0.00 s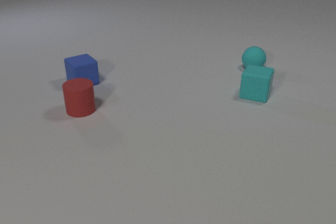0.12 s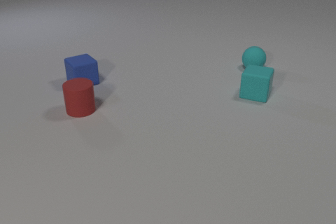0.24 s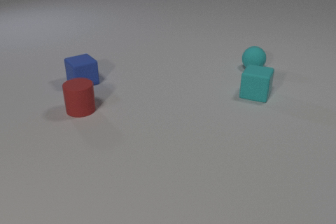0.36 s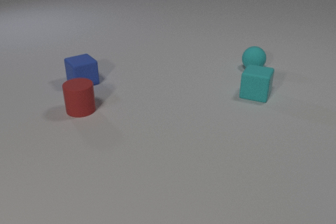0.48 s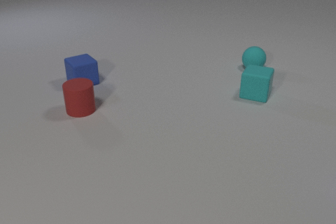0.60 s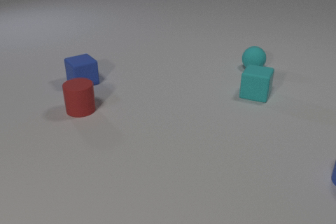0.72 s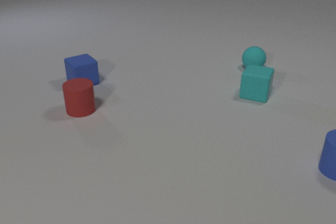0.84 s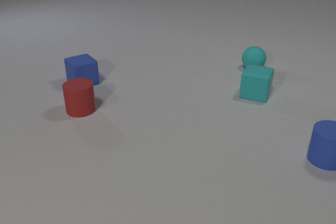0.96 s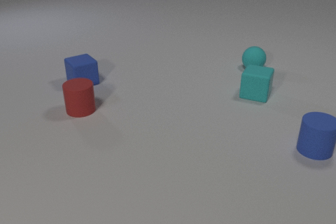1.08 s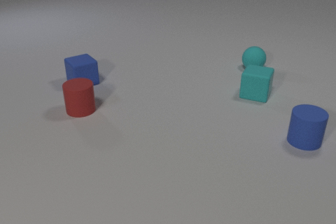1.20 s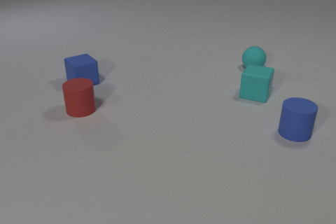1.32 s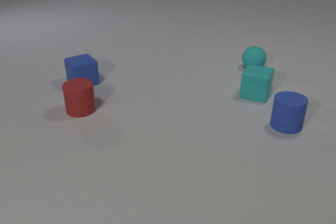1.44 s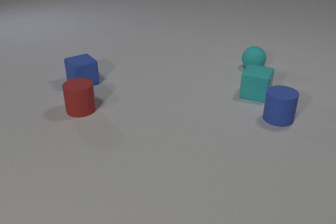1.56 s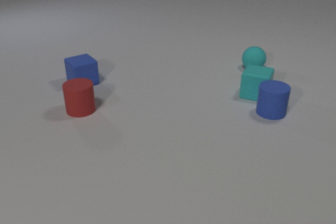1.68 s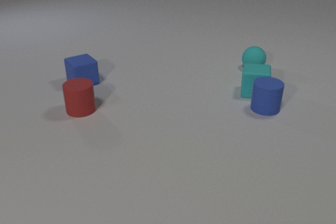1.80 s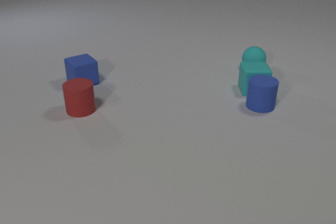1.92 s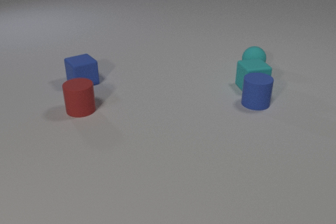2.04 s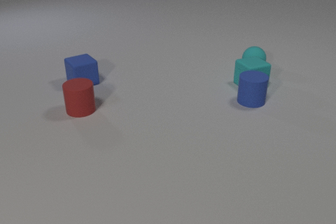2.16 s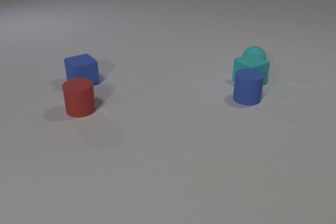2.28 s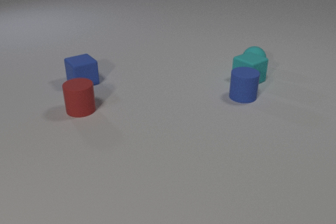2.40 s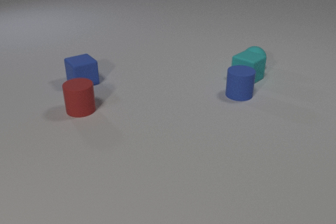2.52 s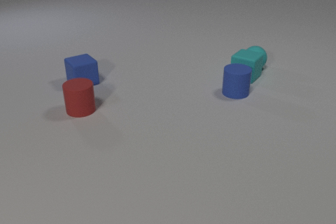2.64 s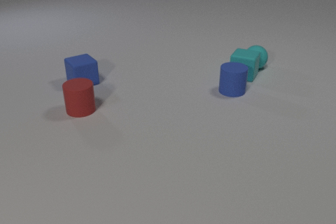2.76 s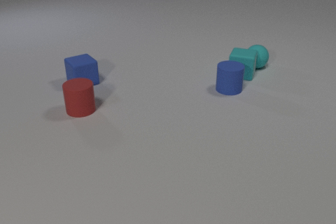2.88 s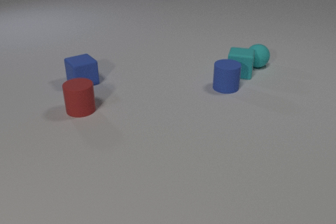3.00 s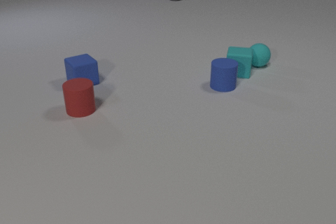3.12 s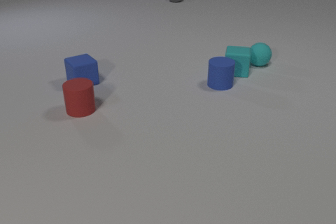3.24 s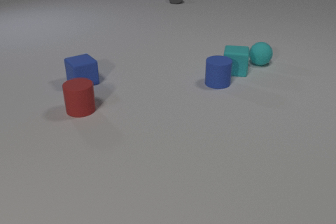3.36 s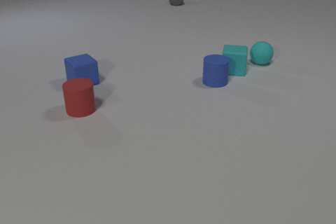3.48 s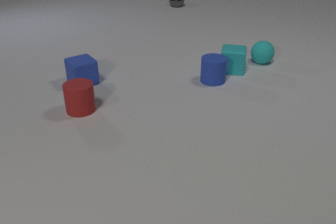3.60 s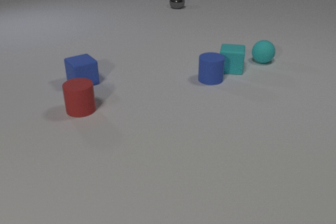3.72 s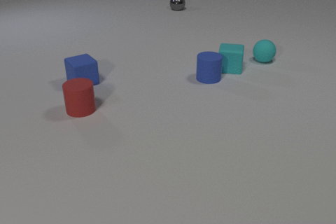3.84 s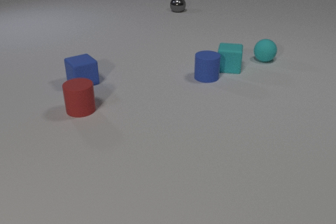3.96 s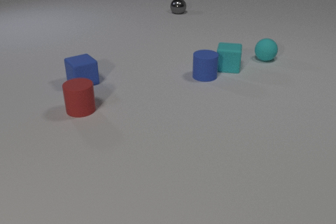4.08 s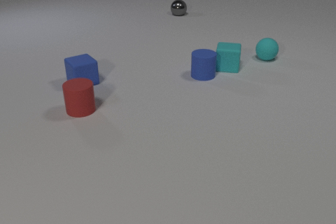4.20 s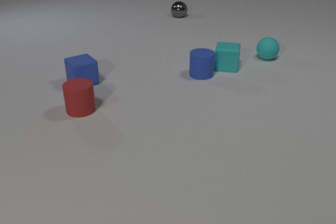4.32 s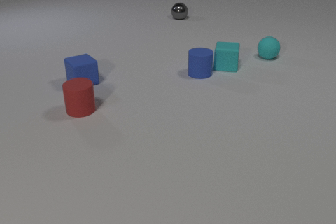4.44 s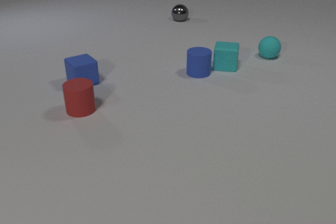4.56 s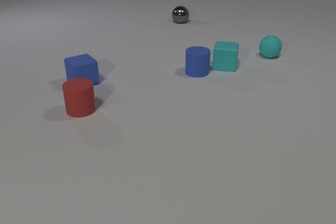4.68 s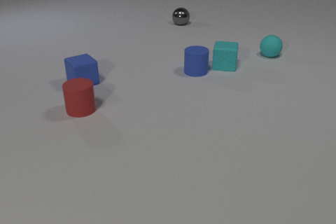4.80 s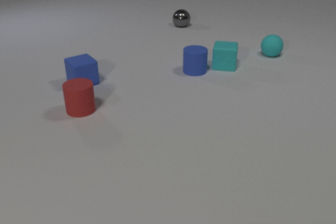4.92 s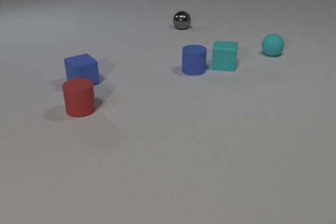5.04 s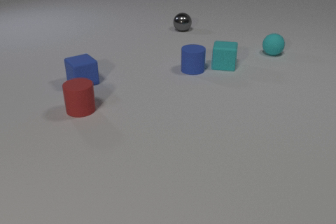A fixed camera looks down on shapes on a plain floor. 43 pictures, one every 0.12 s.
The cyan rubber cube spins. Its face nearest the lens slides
to the right.
The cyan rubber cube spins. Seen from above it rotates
counterclockwise.
0.00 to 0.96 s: The blue rubber cylinder comes in at the right edge, slides away from the camera and to the left.
0.96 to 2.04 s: The blue rubber cylinder slides away from the camera and to the left. The cyan rubber cube slides away from the camera, spins counterclockwise seen from above by about 45 degrees, its near face sliding to the right. The blue rubber cylinder and the cyan rubber cube collide.
2.04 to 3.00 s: The blue rubber cylinder slides to the left and away from the camera. The cyan rubber cube slides away from the camera and to the left, spins so that its near face slides to the right, counterclockwise seen from above. The cyan rubber sphere rolls away from the camera. The gray metal sphere comes in at the top edge, rolls toward the camera. The cyan rubber cube and the cyan rubber sphere collide.
3.00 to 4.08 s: The blue rubber cylinder slides away from the camera and to the left. The cyan rubber cube slides away from the camera and to the left. The cyan rubber sphere rolls away from the camera and to the right. The gray metal sphere rolls toward the camera.
4.08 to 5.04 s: The blue rubber cylinder slides away from the camera and to the left. The cyan rubber sphere rolls away from the camera. The gray metal sphere rolls toward the camera.
What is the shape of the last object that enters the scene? sphere.
What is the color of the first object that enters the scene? blue.
Are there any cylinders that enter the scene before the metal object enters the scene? yes.
